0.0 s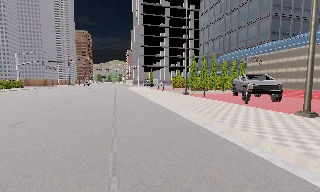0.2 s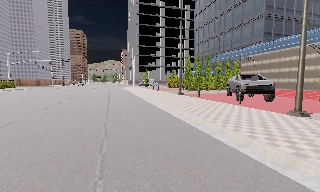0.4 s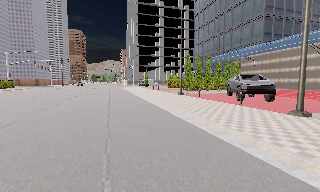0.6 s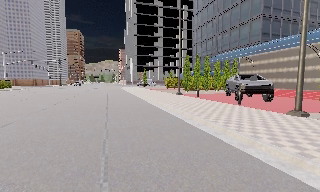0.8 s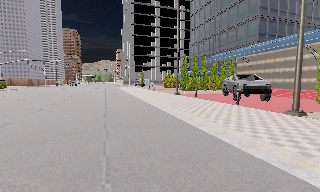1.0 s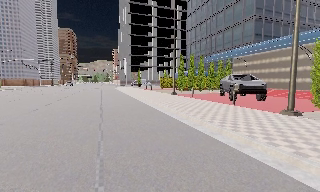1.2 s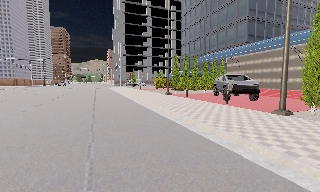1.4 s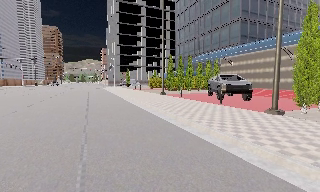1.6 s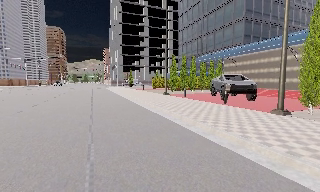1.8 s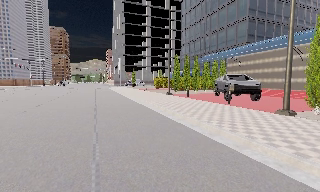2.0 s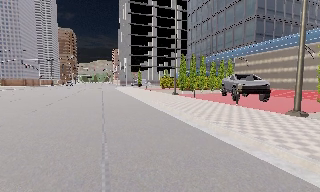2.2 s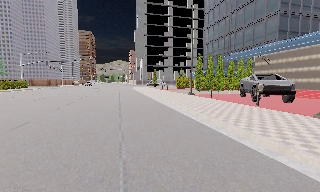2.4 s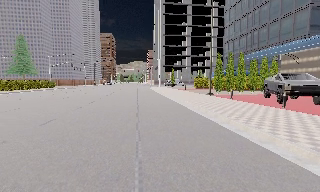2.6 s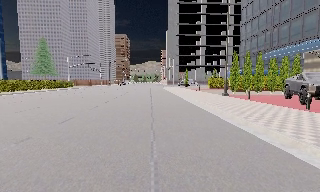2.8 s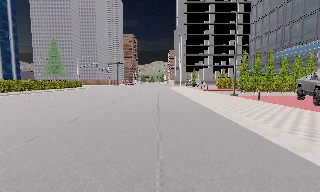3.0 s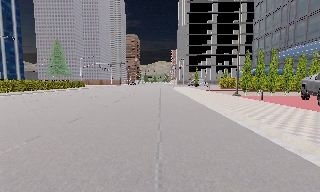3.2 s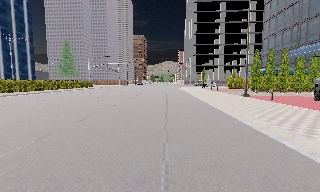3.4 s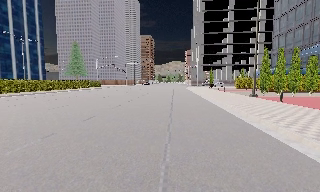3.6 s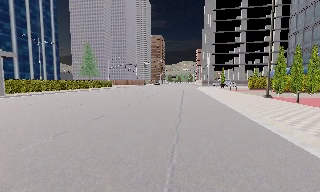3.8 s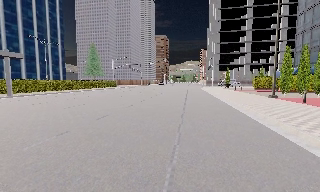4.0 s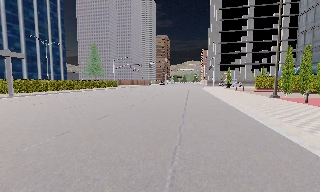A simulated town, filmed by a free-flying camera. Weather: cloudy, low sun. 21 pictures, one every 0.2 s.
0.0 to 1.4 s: The camera shifts only a little, or ends up much as it began.
1.4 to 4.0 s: The camera swings to its left by about 35 degrees, and the scene slides to the right.
The film runs forward here.
